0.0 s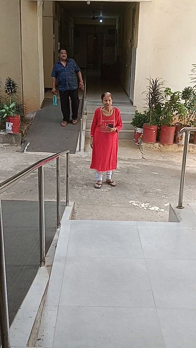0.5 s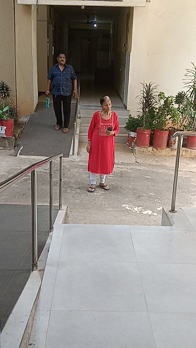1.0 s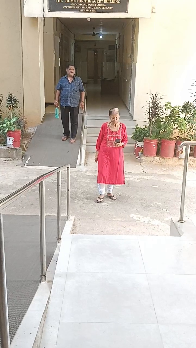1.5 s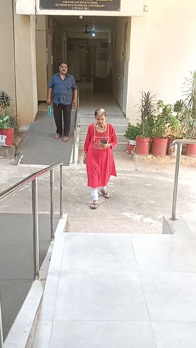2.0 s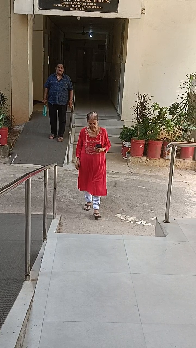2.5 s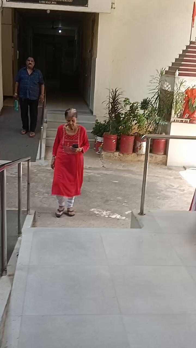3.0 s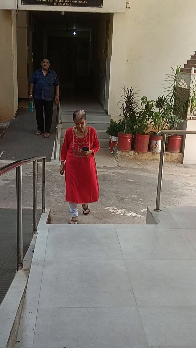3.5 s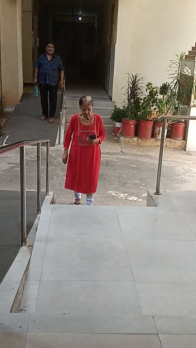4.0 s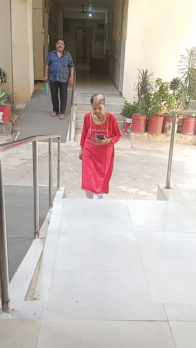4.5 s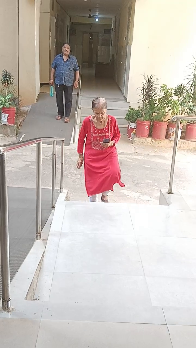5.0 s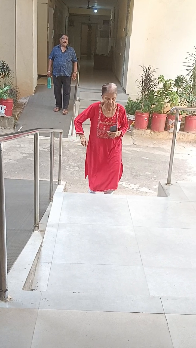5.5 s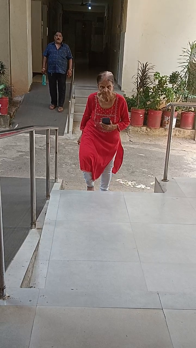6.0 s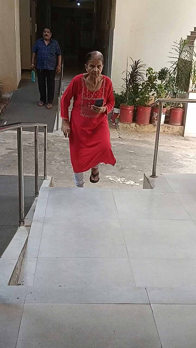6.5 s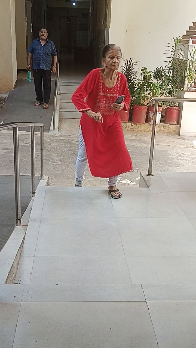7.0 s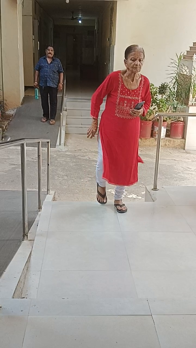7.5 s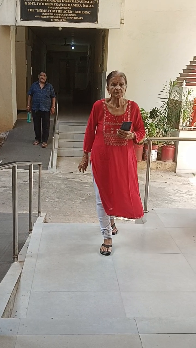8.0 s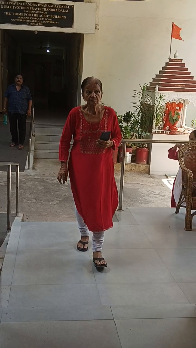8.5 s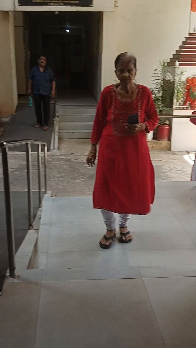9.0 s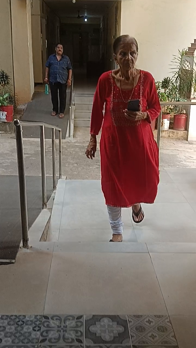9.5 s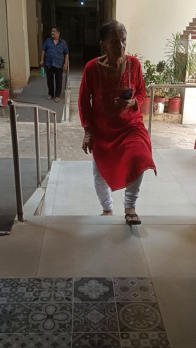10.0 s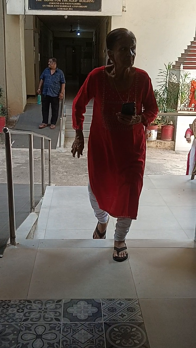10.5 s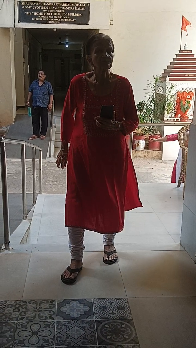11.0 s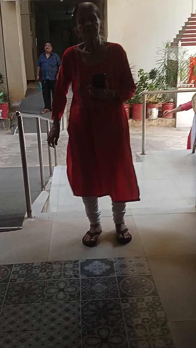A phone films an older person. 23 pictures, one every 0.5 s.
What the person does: Climbing stairs.
